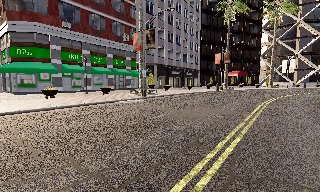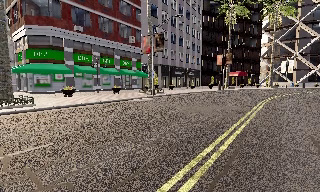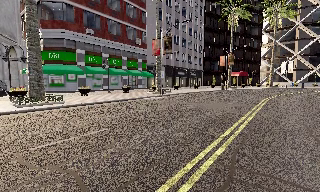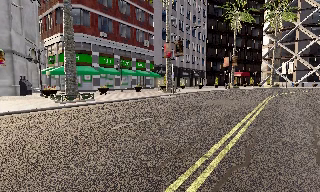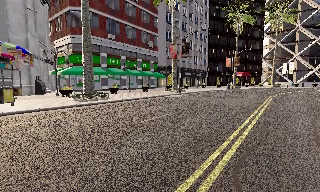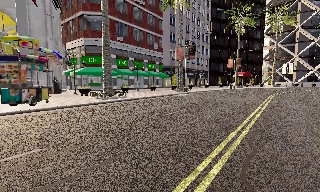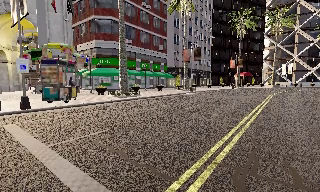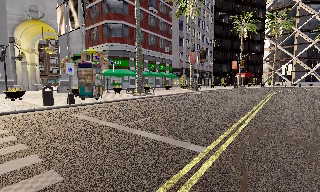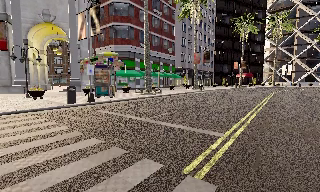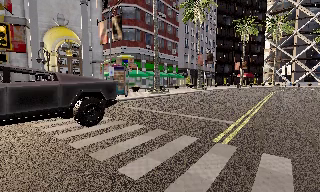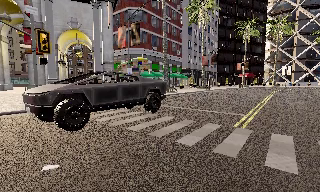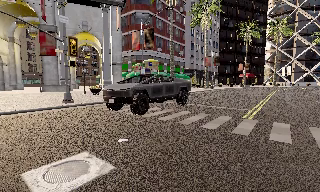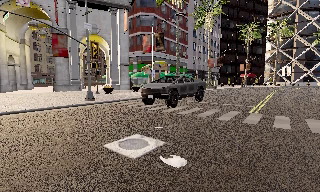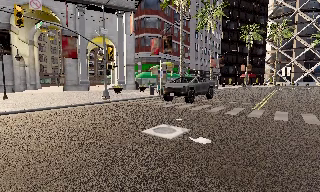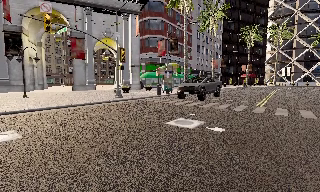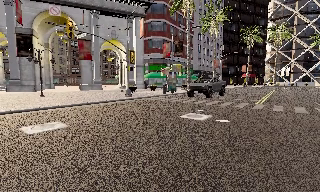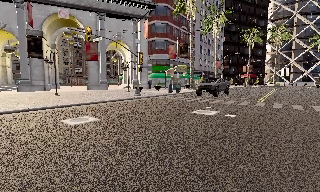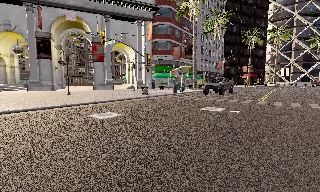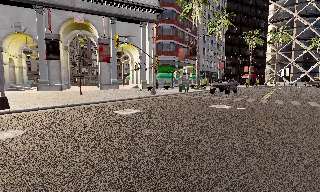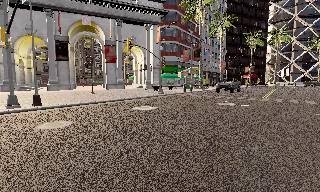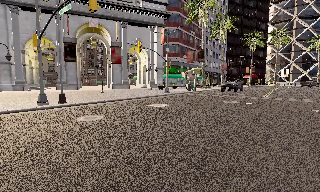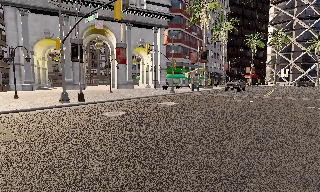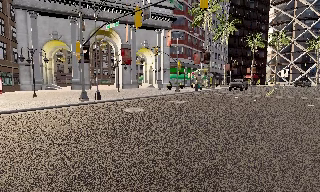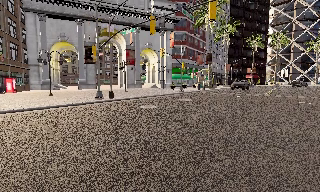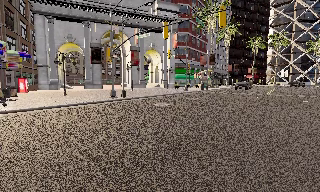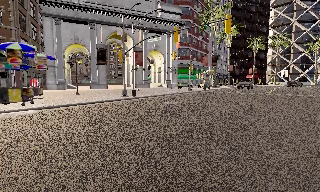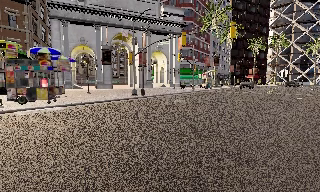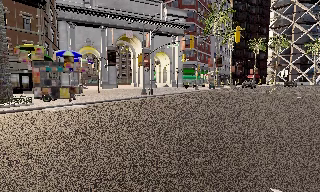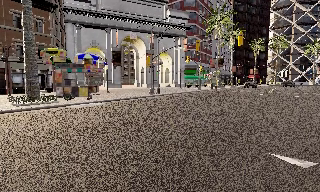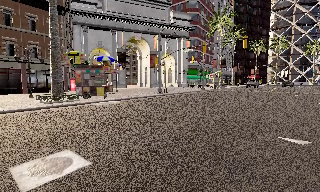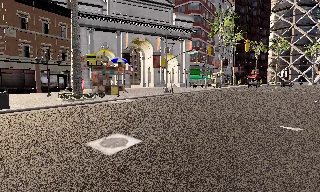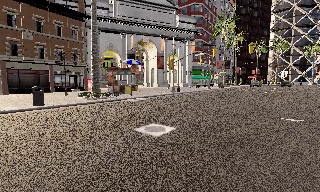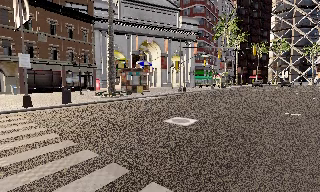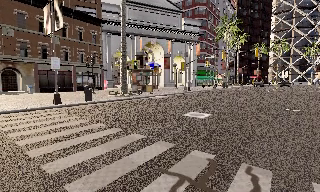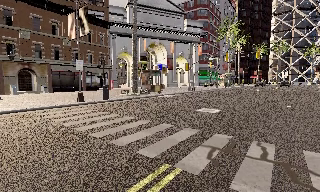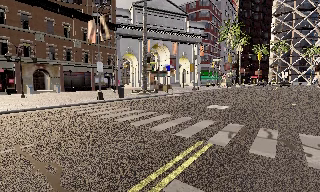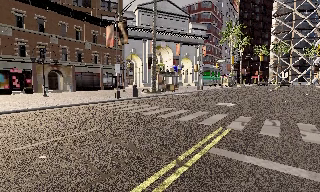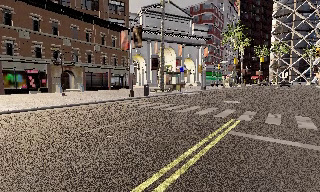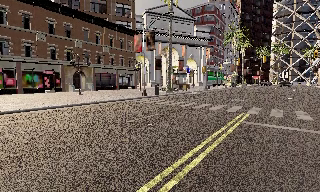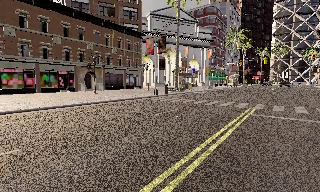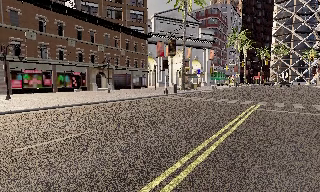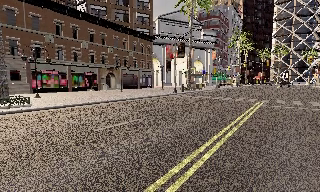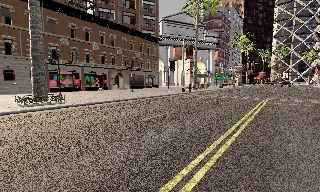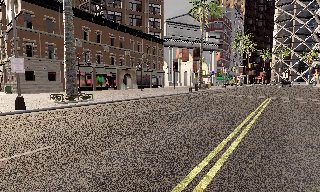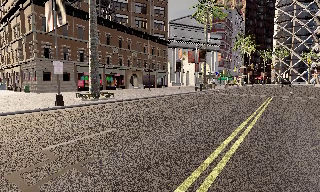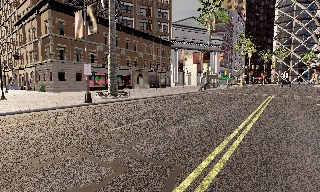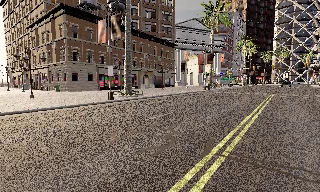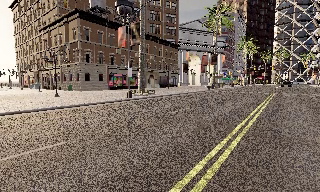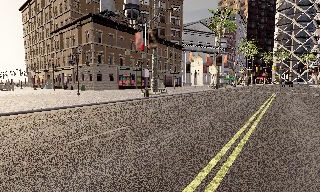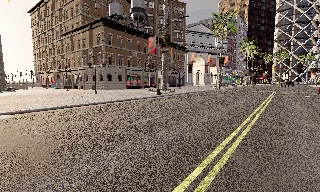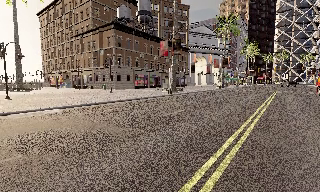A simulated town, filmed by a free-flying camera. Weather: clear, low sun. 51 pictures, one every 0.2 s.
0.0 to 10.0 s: The camera travels backward and to its left, about 85 m, so what stands in front gets smaller.
The film runs backward here.
